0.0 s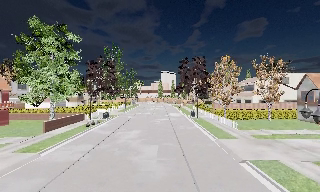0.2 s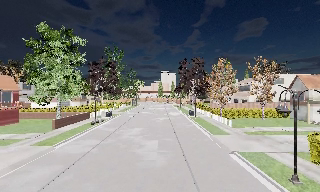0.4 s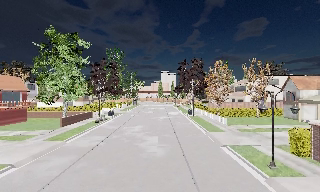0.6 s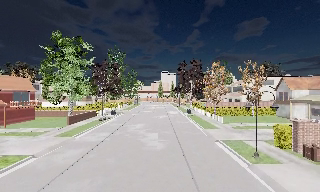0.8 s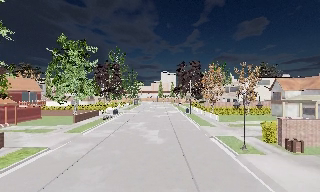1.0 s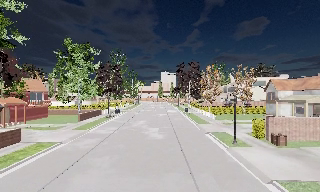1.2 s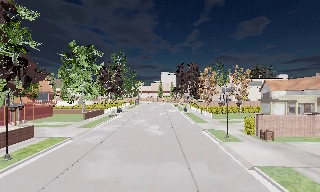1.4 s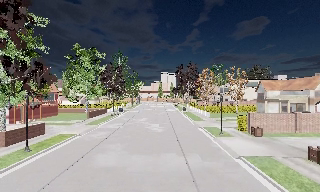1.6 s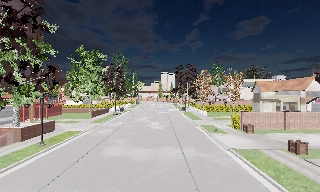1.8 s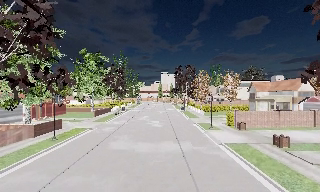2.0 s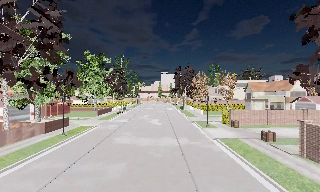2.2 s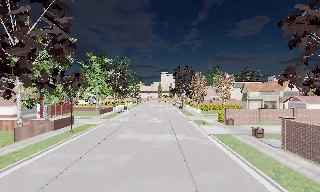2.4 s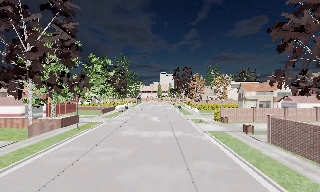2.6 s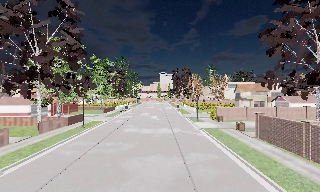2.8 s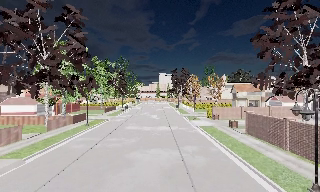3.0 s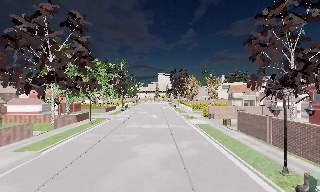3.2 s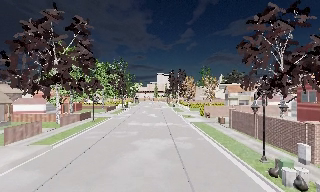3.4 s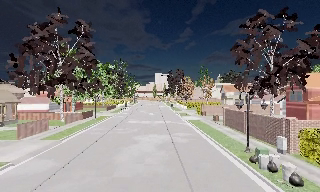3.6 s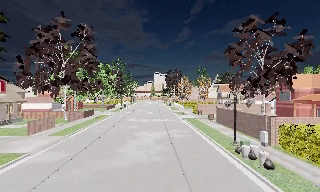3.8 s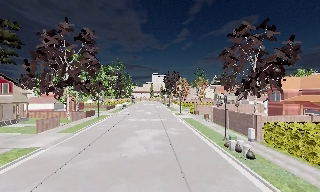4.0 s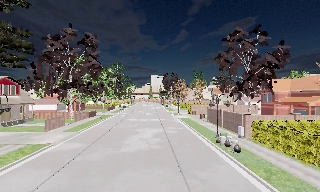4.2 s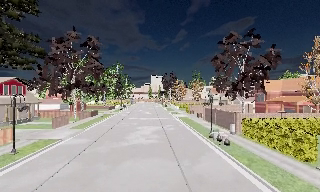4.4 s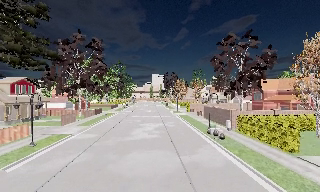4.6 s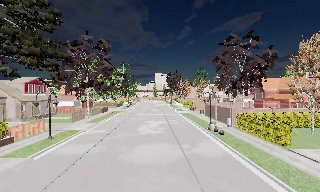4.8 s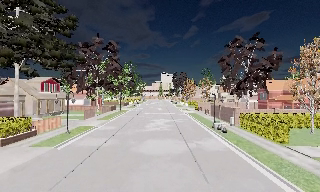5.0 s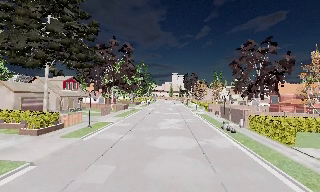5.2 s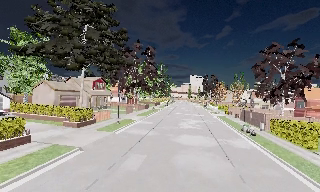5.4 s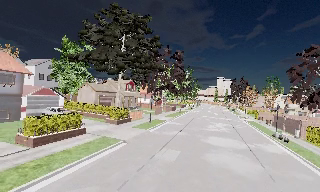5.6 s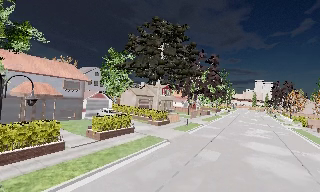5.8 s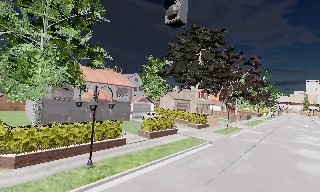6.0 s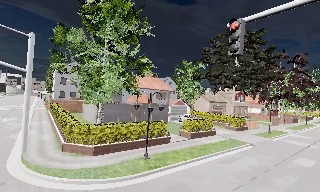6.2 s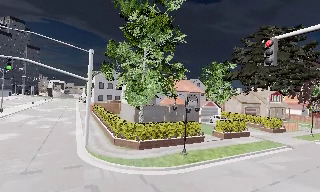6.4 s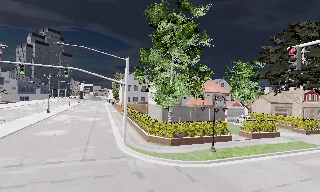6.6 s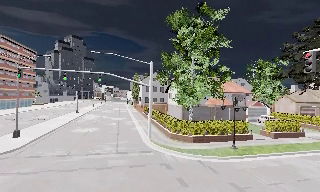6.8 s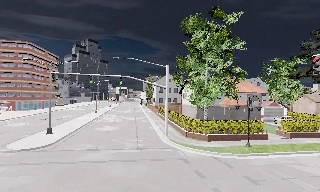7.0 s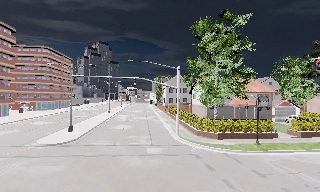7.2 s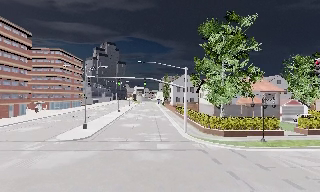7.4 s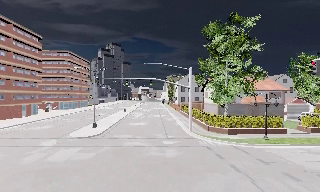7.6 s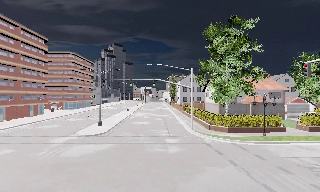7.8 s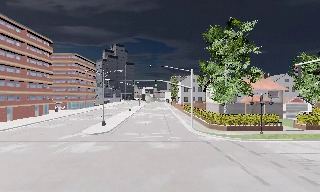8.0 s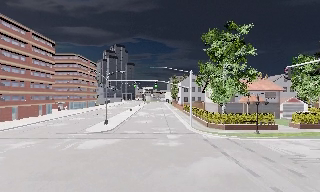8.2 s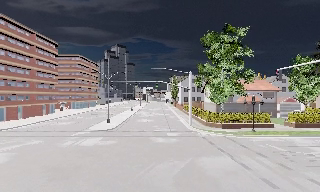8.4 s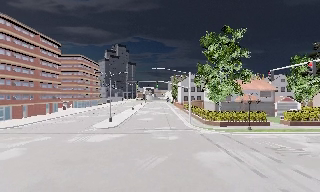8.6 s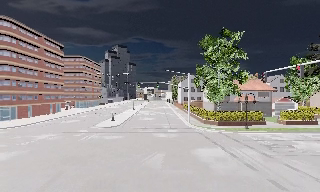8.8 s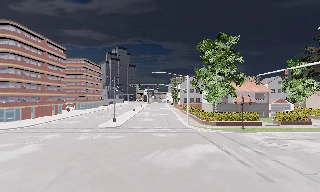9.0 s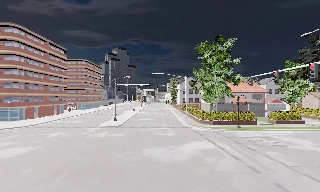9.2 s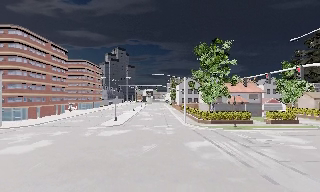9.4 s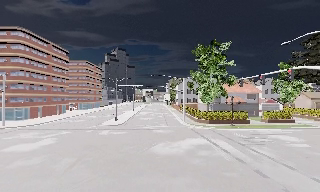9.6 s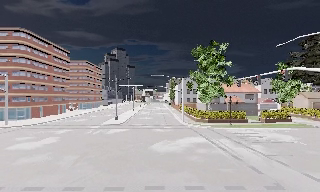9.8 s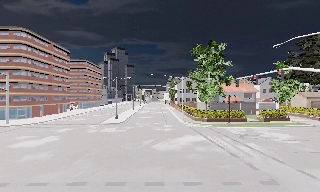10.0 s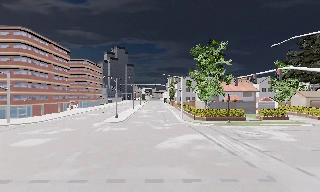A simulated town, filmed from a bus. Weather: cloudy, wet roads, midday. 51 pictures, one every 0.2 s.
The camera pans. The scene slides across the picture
to the right.
The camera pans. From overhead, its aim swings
counterclockwise.
0.0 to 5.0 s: The camera travels backward, about 40 m, so what stands in front gets smaller.
5.0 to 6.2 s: The camera pans to its left, which is counterclockwise from overhead, by about 60 degrees. It travels backward and to its left, about 11 m.
6.2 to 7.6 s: The camera pans to its left, which is counterclockwise from overhead, by about 25 degrees. It travels backward, about 8 m, so what stands in front gets smaller. It loses speed.
7.6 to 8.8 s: The camera travels backward, about 5 m, so what stands in front gets smaller.
8.8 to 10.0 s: The camera travels backward, about 3.5 m, so what stands in front gets smaller. It loses speed.
The film runs backward here.
